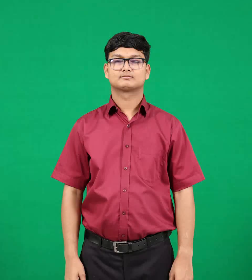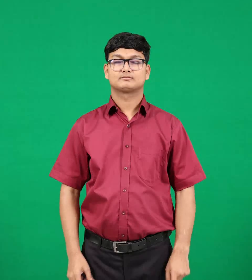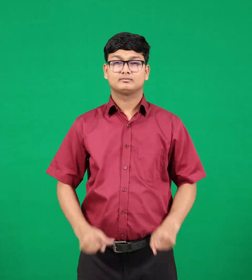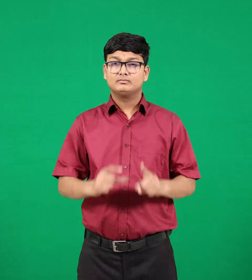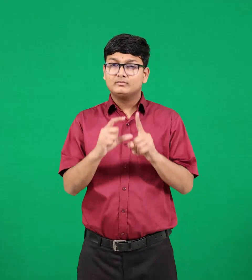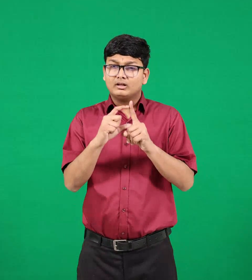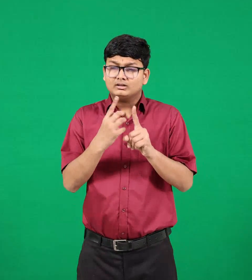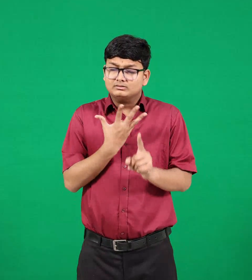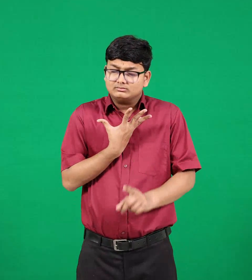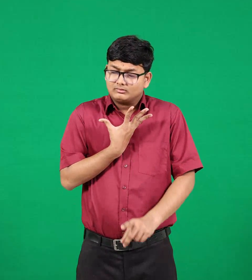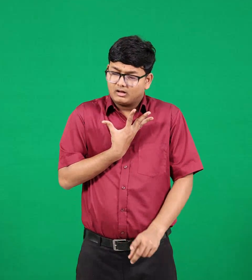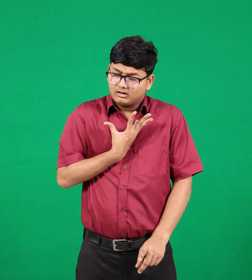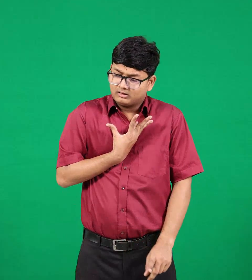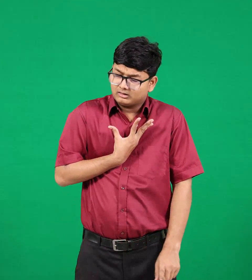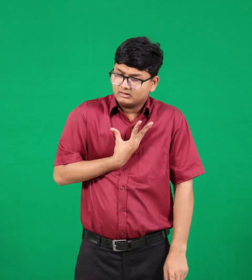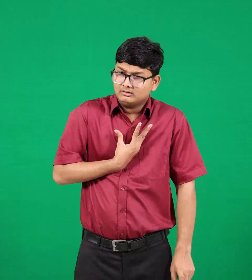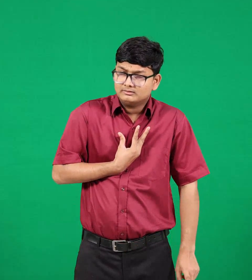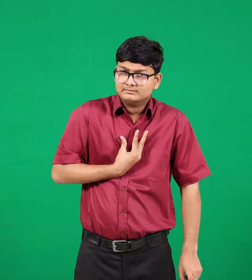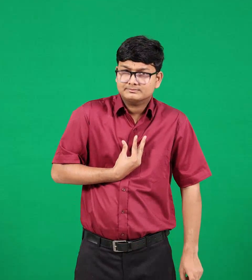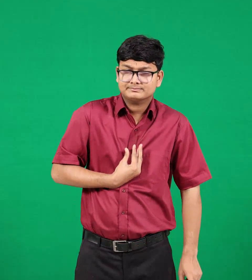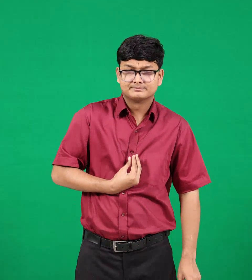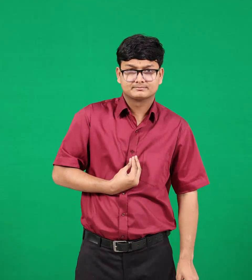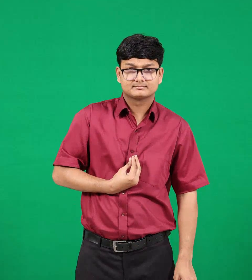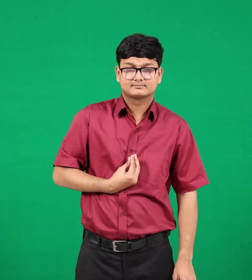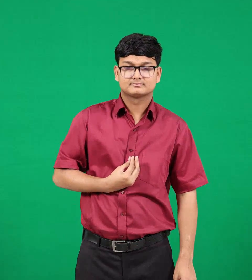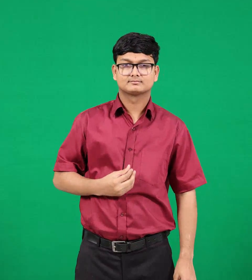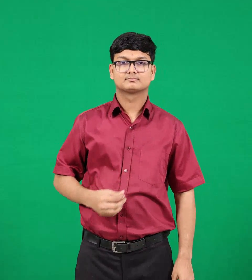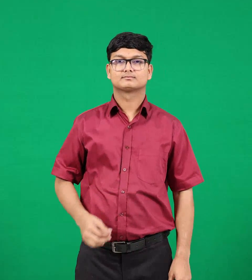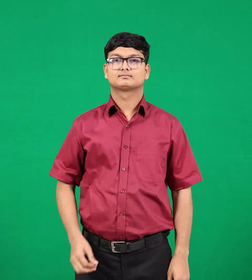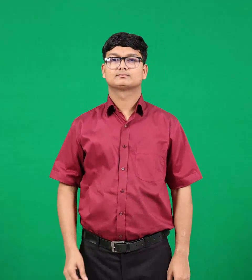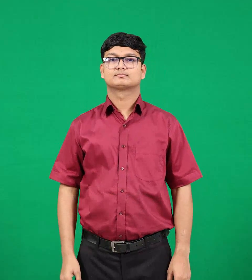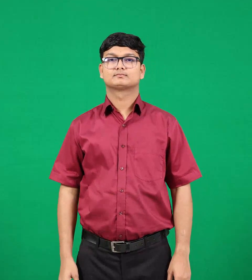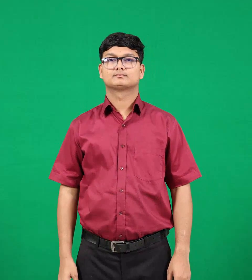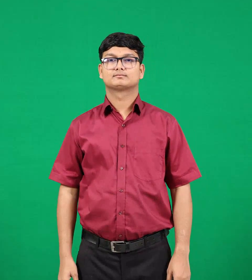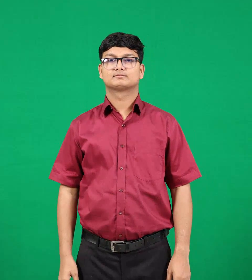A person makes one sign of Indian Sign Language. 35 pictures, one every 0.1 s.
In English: depressed
